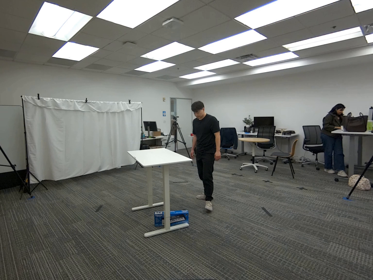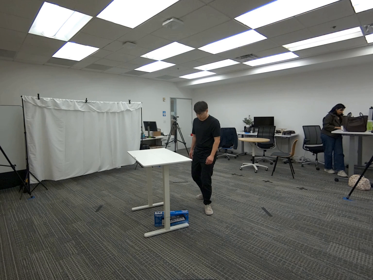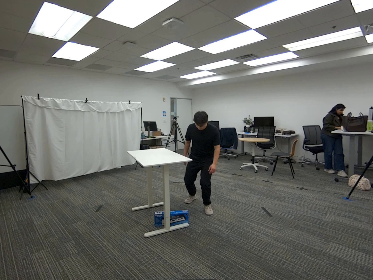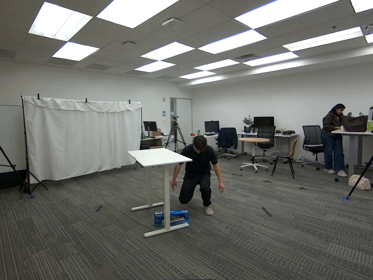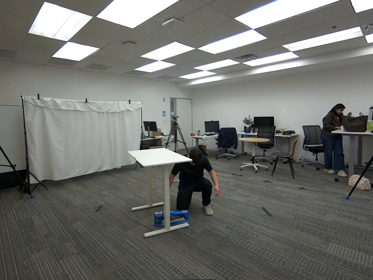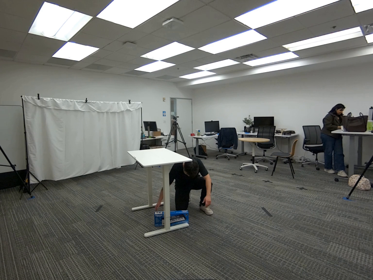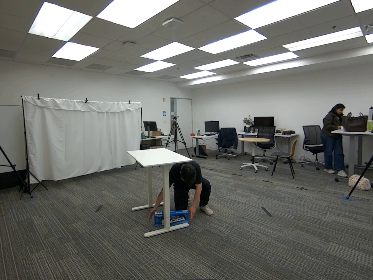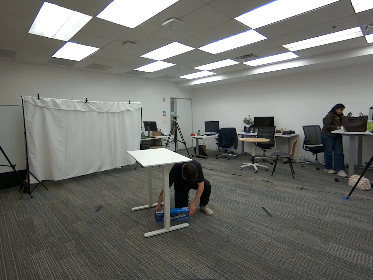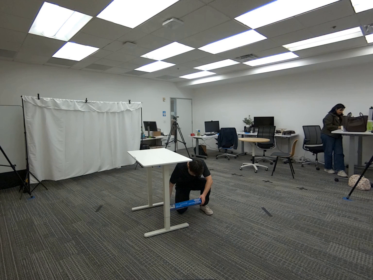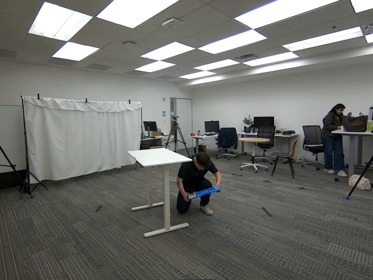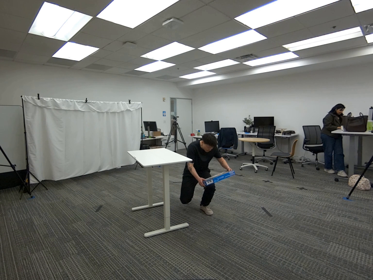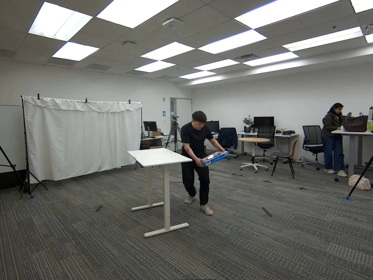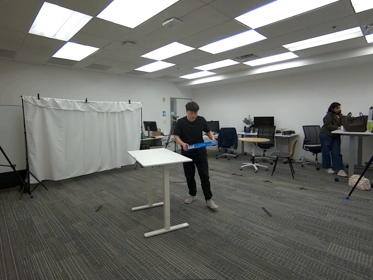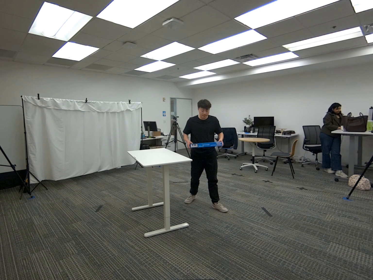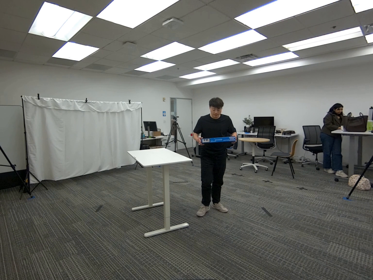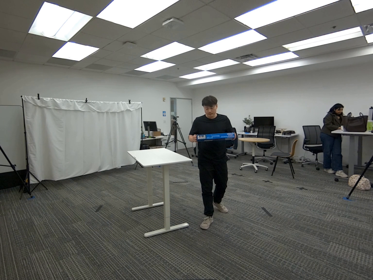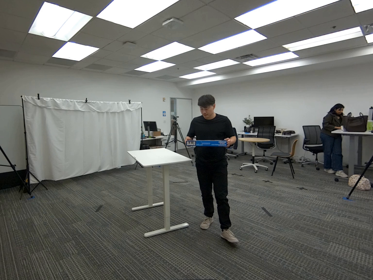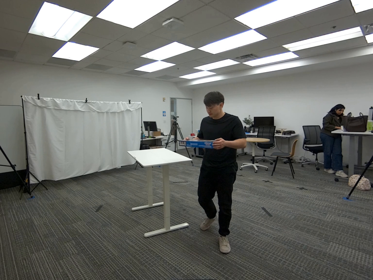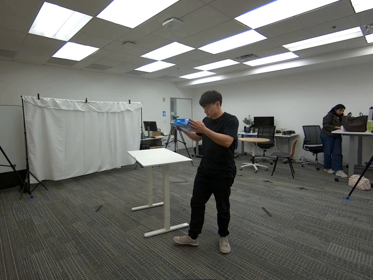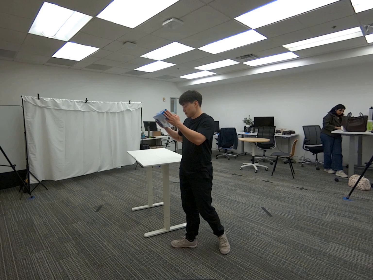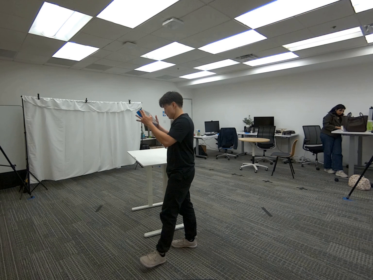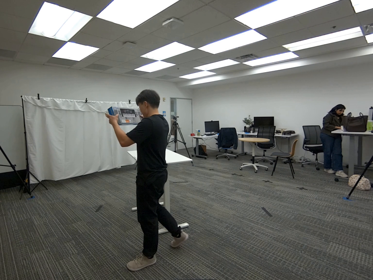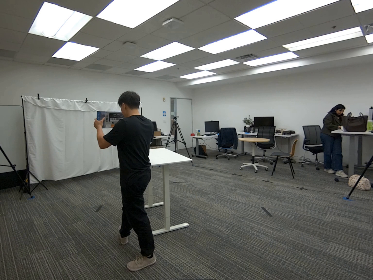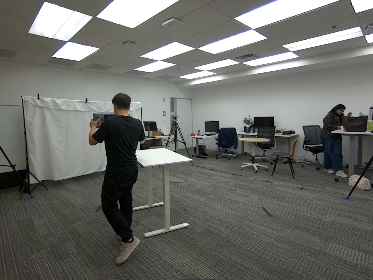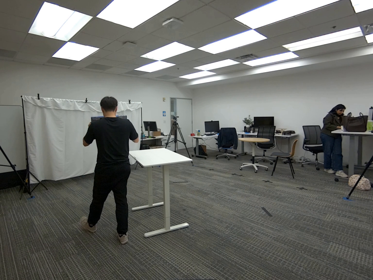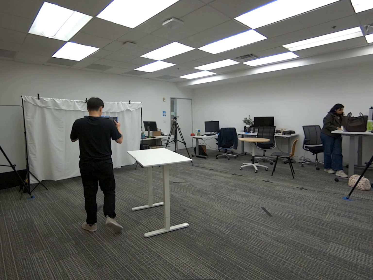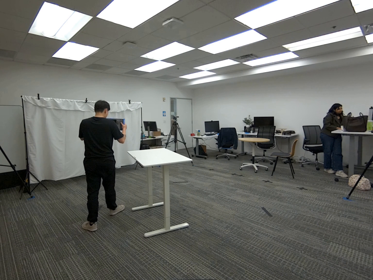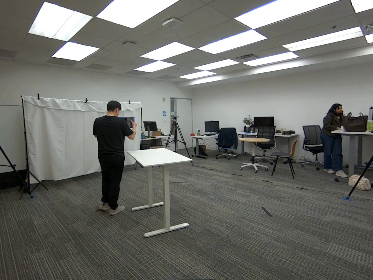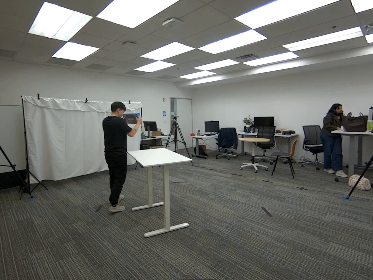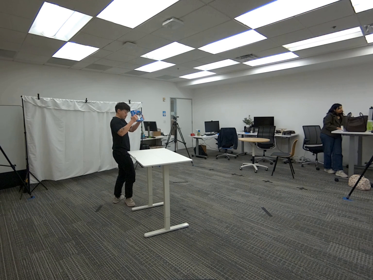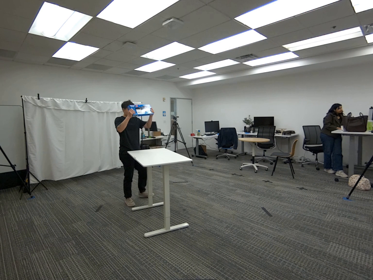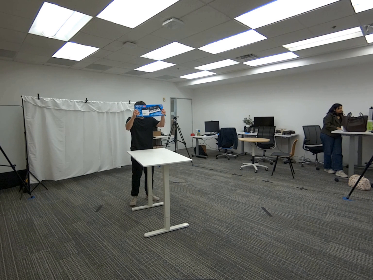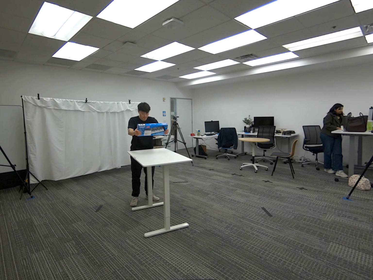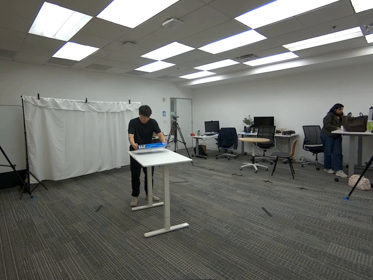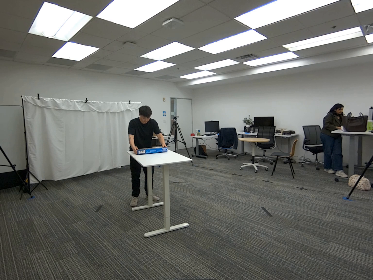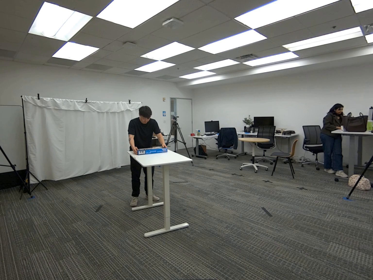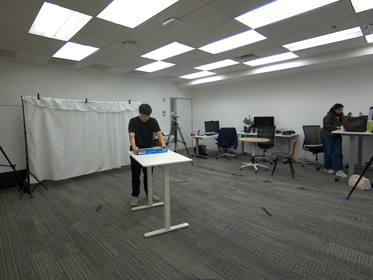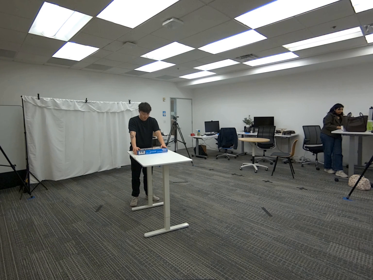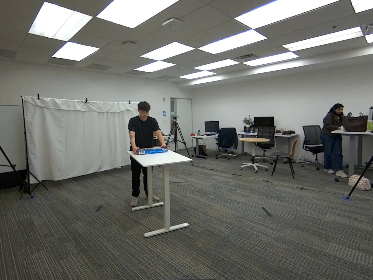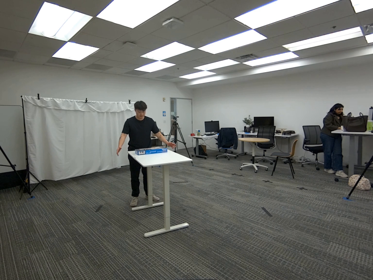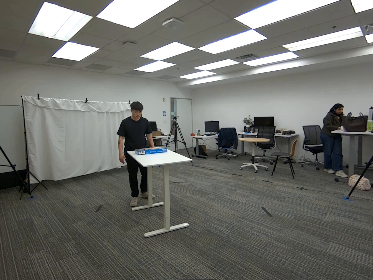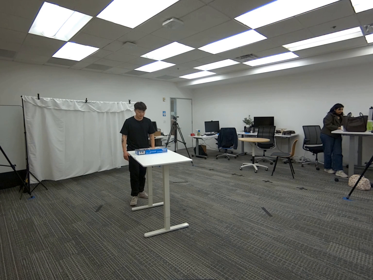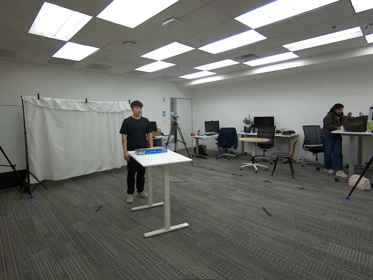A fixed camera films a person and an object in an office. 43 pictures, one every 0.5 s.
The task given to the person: Walk to the keyboard box under the white desk and pick up the keyboard box with both hands, and place the keyboard box on the white desk.
